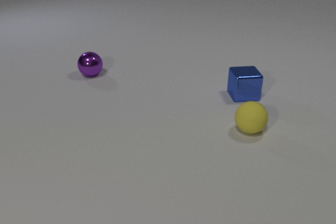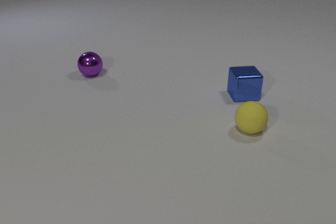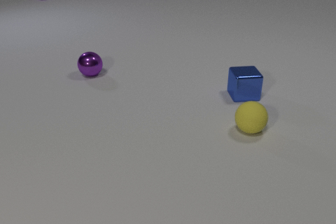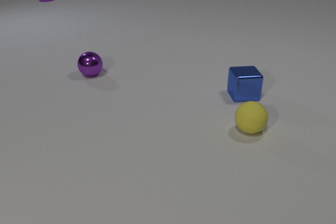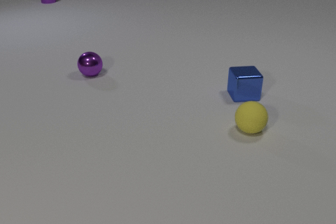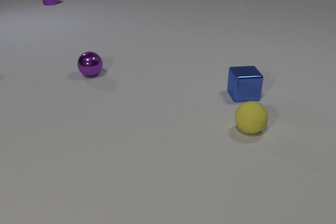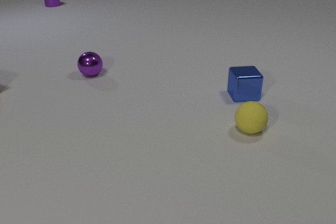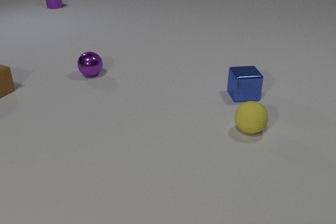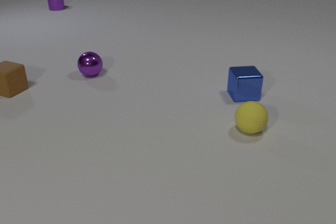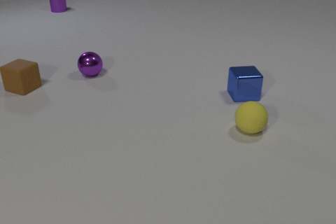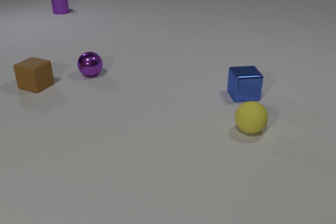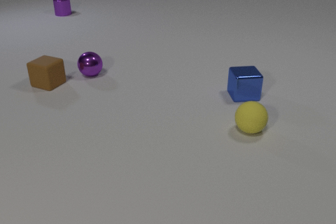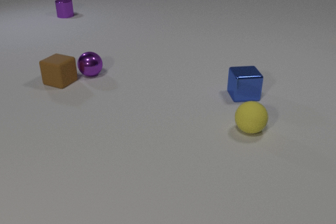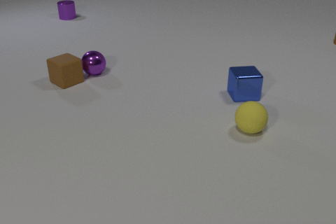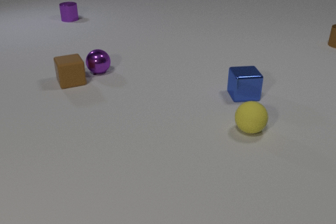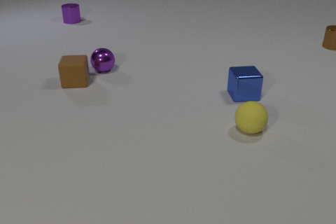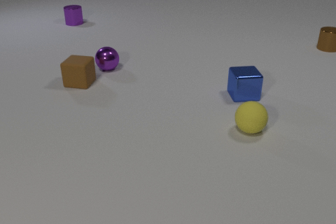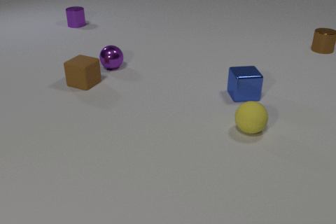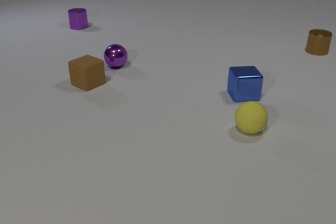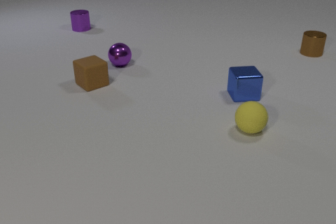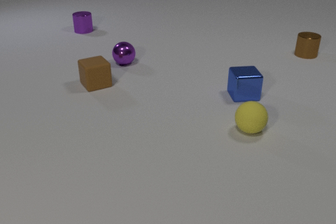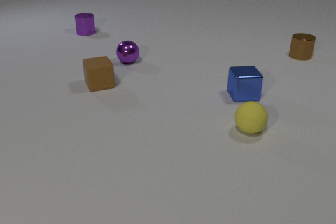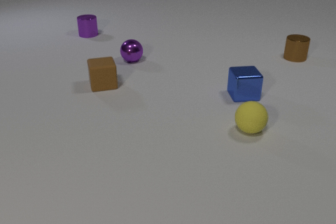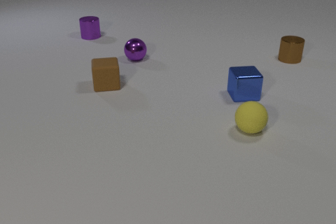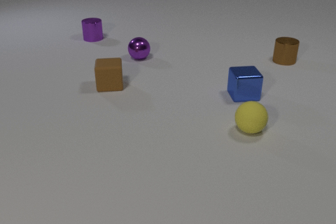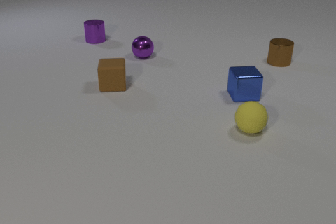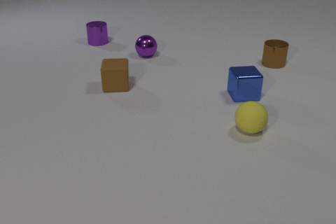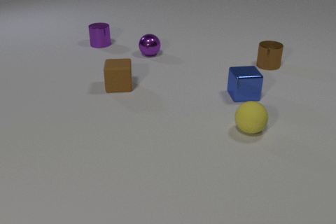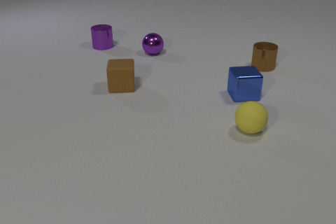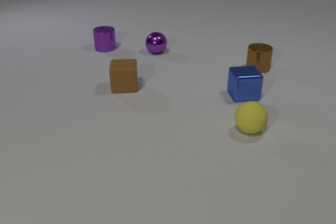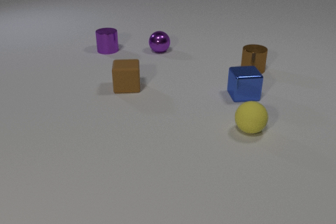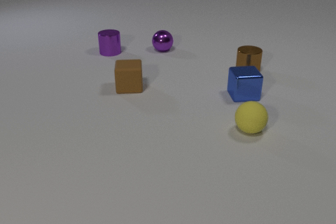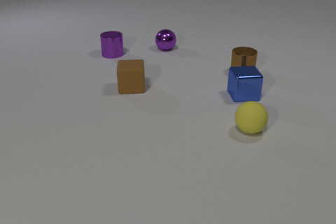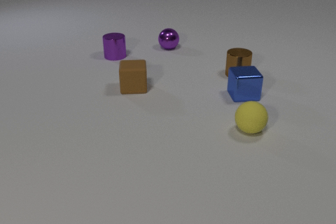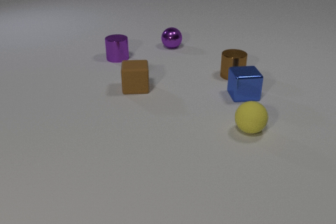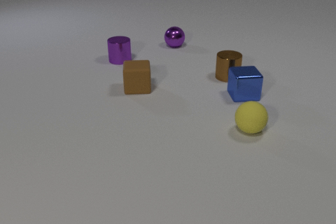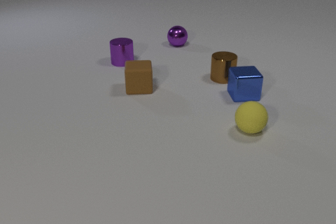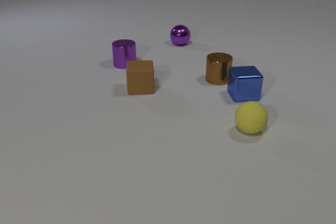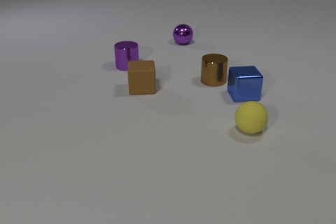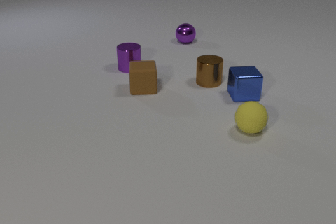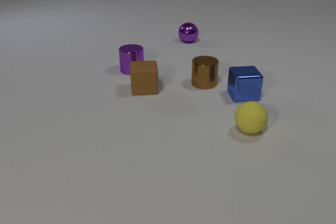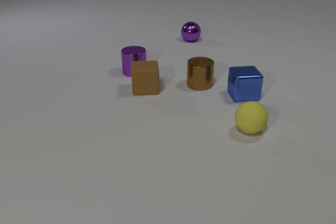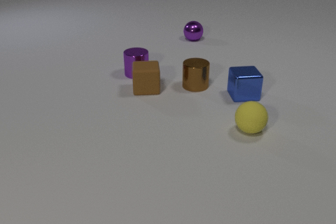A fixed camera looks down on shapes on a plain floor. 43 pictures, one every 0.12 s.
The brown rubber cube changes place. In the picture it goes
to the right.
The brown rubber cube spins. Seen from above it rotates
clockwise.
0.00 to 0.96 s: The brown rubber cube comes in at the left edge, slides to the right. The purple metal cylinder comes in at the top edge, slides toward the camera.
0.96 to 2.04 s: The brown rubber cube slides to the right, spins so that its near face slides to the left, clockwise seen from above. The purple metal sphere rolls to the right and away from the camera. The purple metal cylinder slides toward the camera. The brown metal cylinder comes in at the right edge, slides toward the camera and to the left. The brown rubber cube and the purple metal sphere collide.
2.04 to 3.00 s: The brown rubber cube slides to the right and toward the camera, spins clockwise seen from above by about 60 degrees, its near face sliding to the left. The purple metal sphere rolls to the right and away from the camera. The purple metal cylinder slides toward the camera. The brown metal cylinder slides toward the camera and to the left.
3.00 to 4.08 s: The brown rubber cube slides to the right. The purple metal sphere rolls to the right and away from the camera. The purple metal cylinder slides toward the camera. The brown metal cylinder slides to the left and toward the camera.
4.08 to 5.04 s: The brown rubber cube slides to the right. The purple metal sphere rolls away from the camera and to the right. The purple metal cylinder slides toward the camera and to the right. The brown metal cylinder slides to the left and toward the camera.
What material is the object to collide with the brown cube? metal.
Are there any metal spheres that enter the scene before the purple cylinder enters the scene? no.
What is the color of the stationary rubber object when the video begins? yellow.
